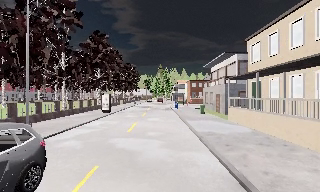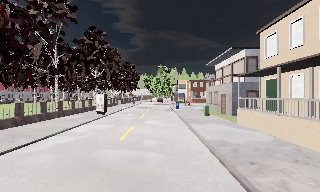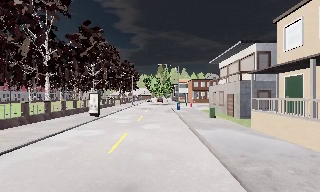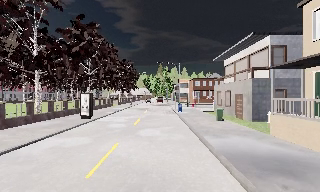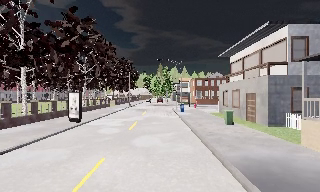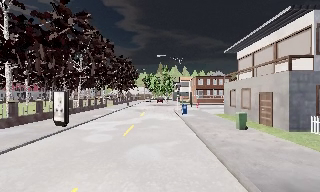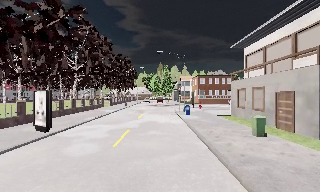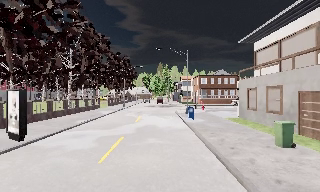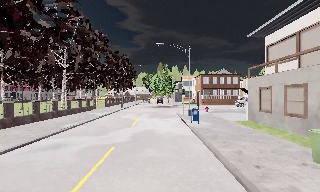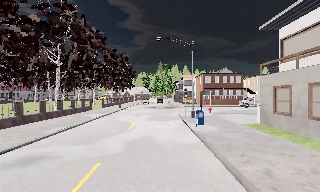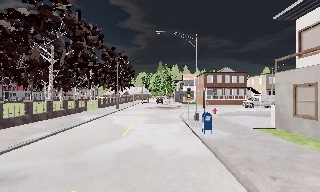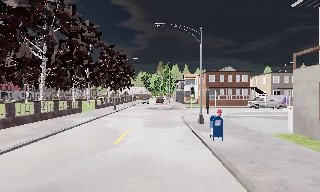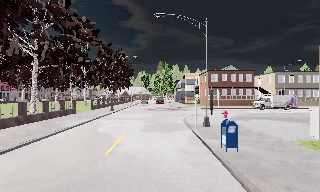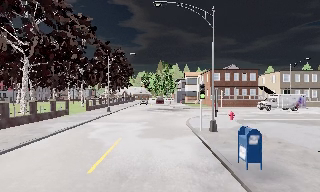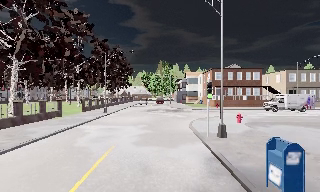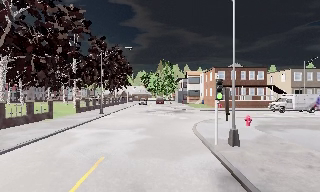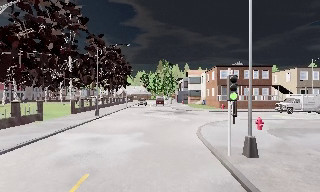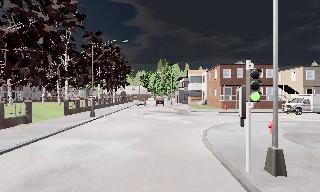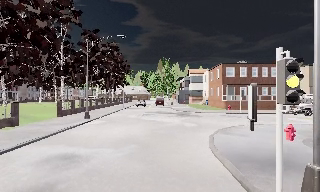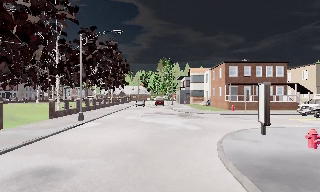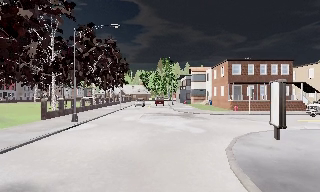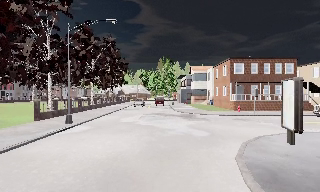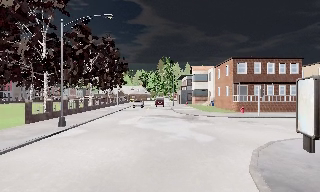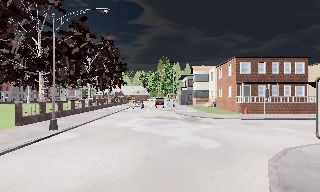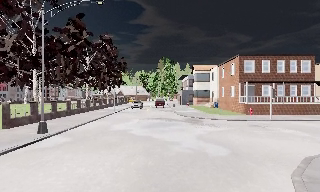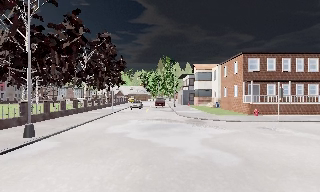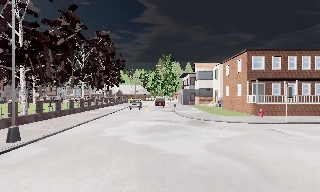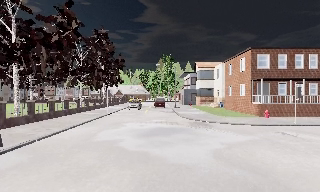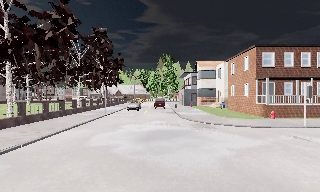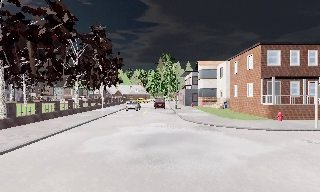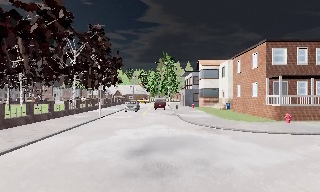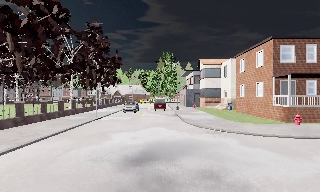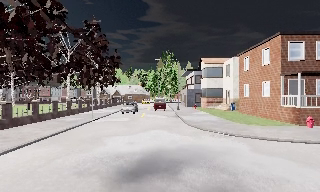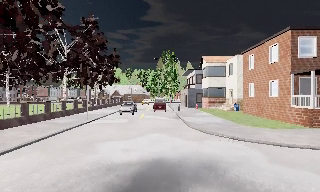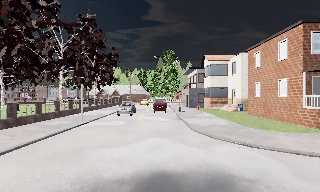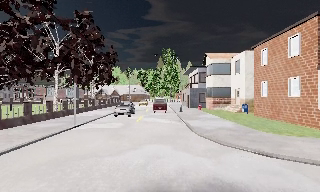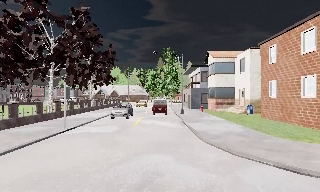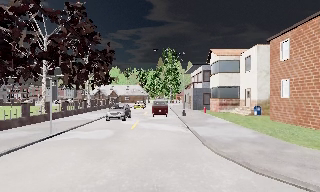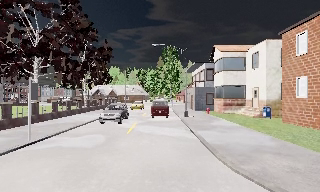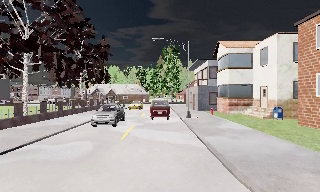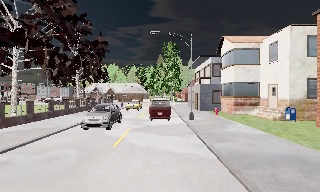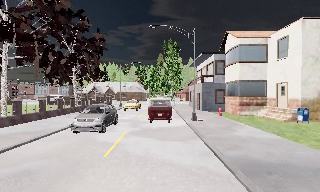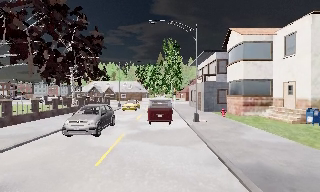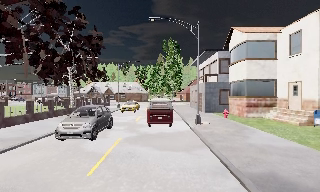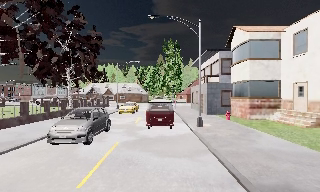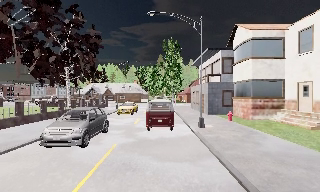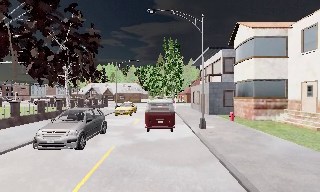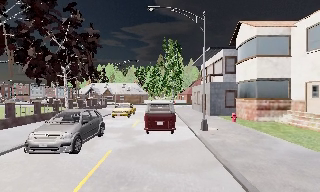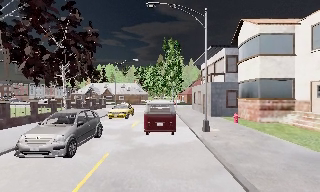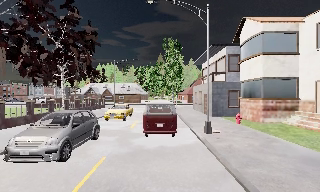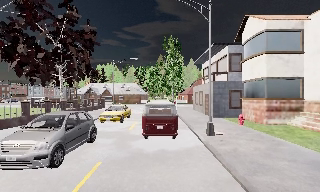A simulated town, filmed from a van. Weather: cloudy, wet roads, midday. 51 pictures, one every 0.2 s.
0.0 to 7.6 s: The camera travels forward, about 50 m, so what stands in front looms larger. It loses speed.
7.6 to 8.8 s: The camera travels forward, about 6 m, so what stands in front looms larger. It loses speed.
8.8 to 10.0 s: The camera travels forward, about 2.5 m, so what stands in front looms larger.
The film runs forward here.
